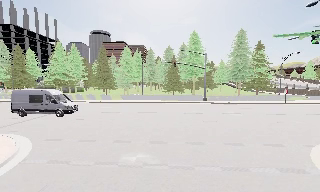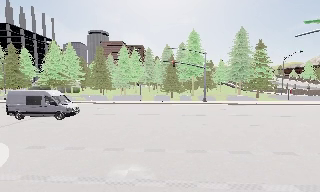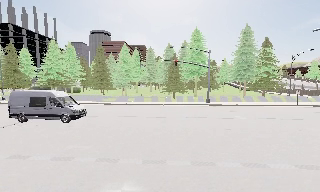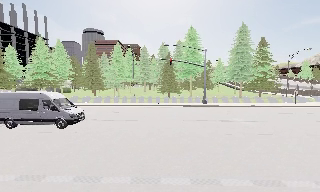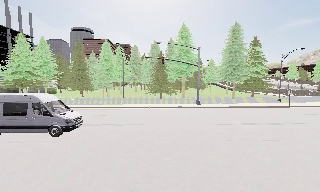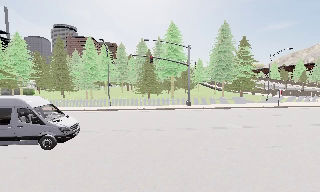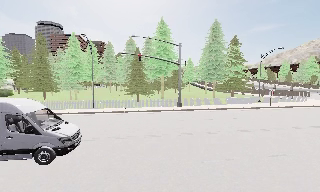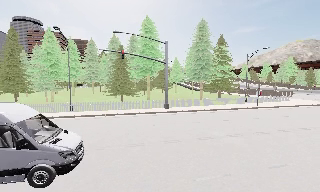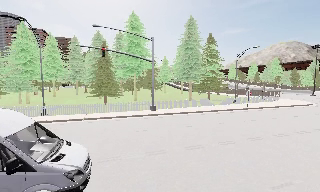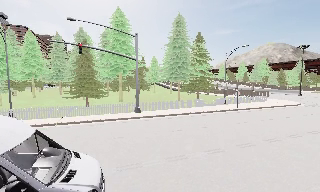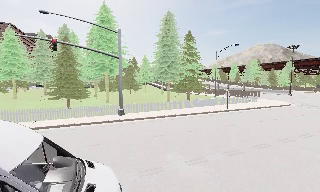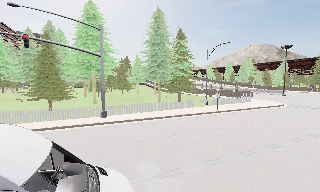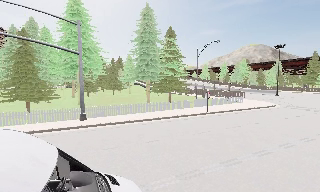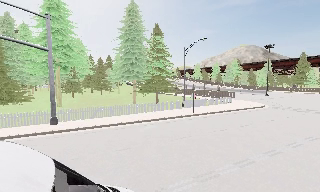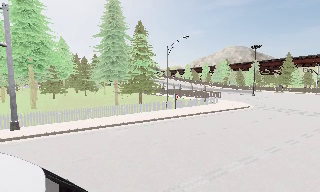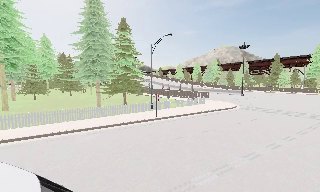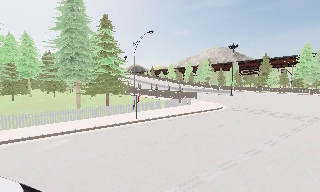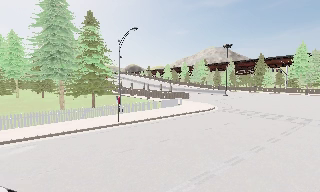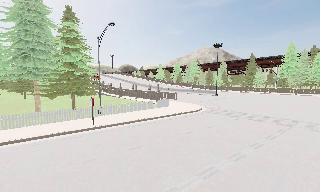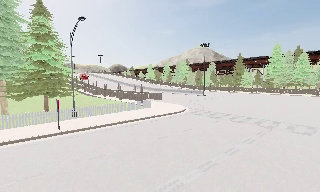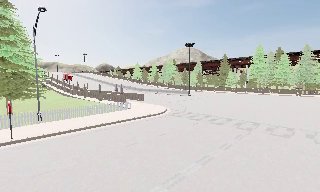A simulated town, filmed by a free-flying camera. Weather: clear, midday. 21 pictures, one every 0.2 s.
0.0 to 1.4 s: The camera pans to its right, which is clockwise from overhead, by about 20 degrees. It travels forward, about 9 m, so what stands in front looms larger.
1.4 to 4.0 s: The camera swings to its right by about 30 degrees, and the scene slides to the left. It travels forward and to its right, about 18 m.
The film runs forward here.
